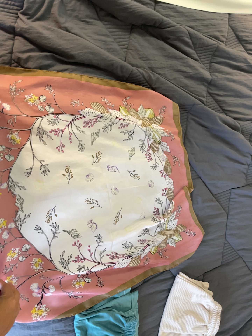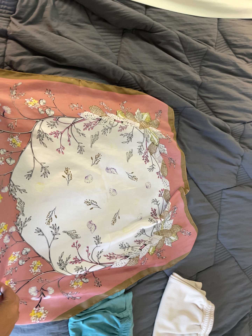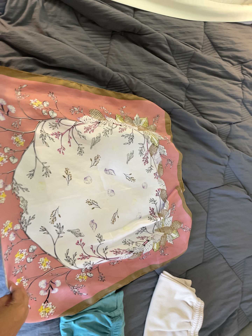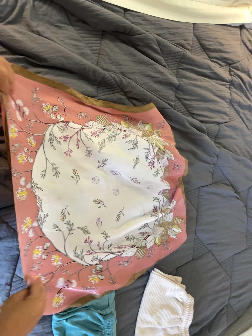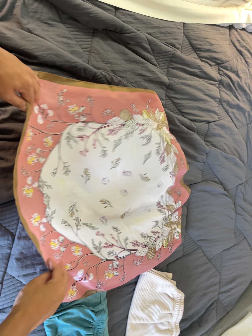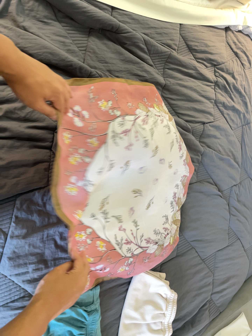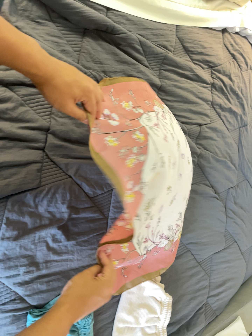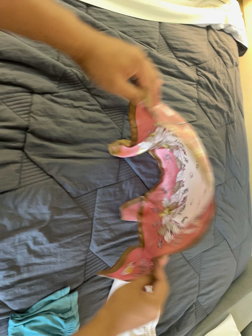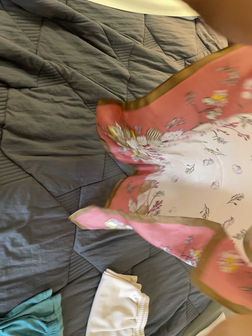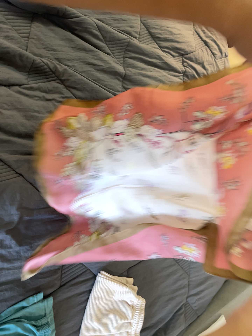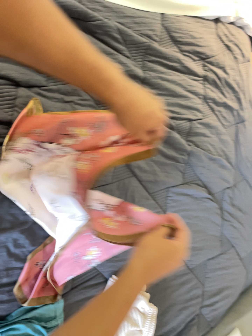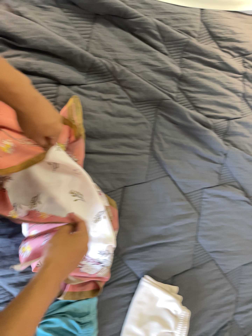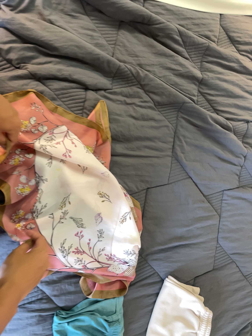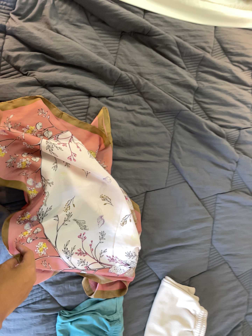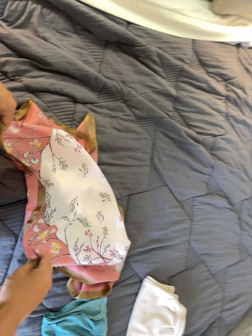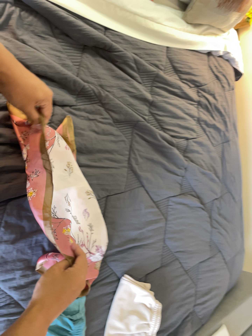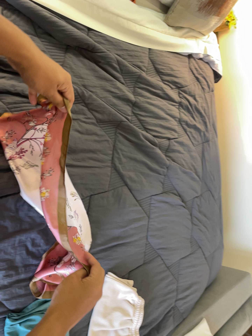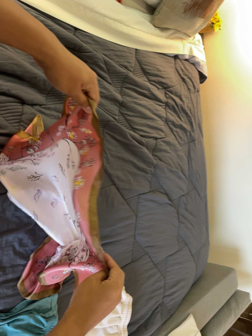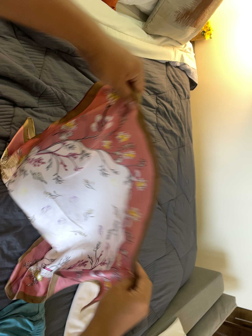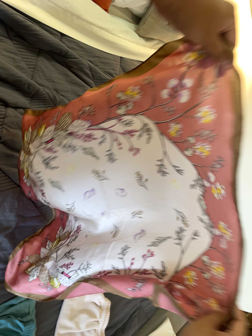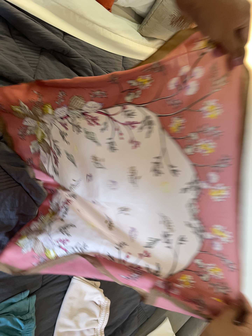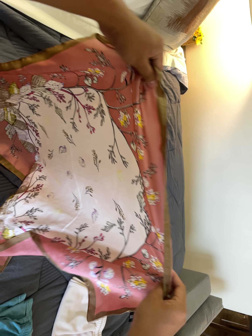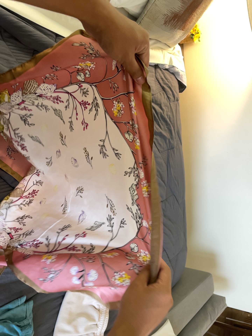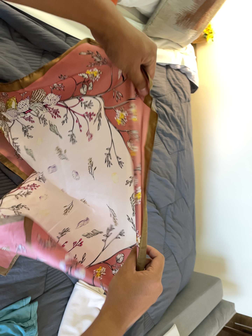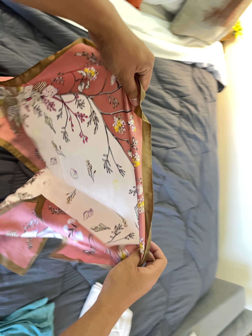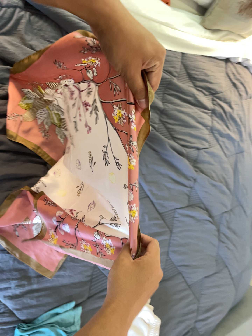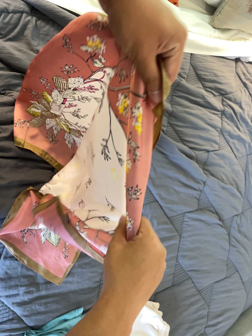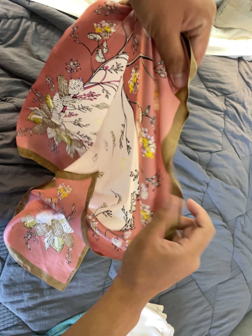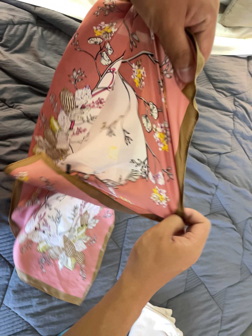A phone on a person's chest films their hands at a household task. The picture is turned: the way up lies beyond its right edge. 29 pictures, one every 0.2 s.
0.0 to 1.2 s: The camera shifts only a little, or ends up much as it began.
1.2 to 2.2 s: The camera travels forward and to its right, about 12 cm, so what stands in front looms larger.
2.2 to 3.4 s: The camera pans to its right by about 20 degrees. It travels backward and to its left, about 18 cm, so what stands in front gets smaller.
3.4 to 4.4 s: The camera shifts only a little, or ends up much as it began.
4.4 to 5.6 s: The camera pans to its left by about 20 degrees. It travels forward and toward the top of its view, about 12 cm, so what stands in front looms larger.
The film runs backward here.
